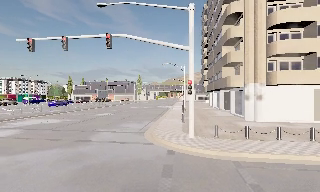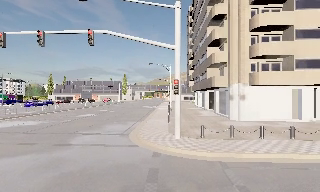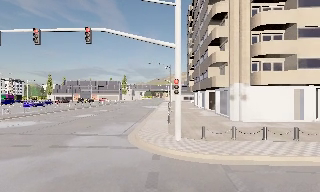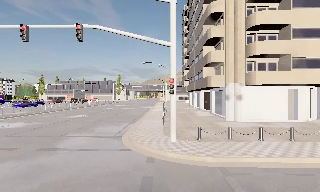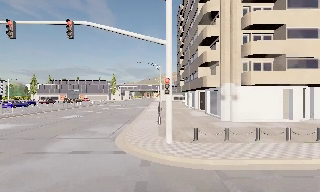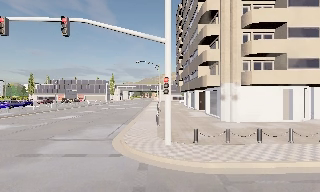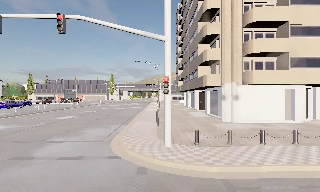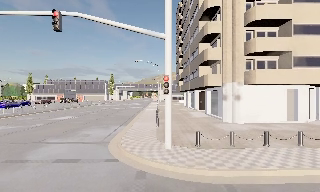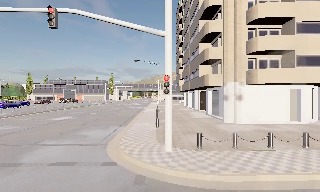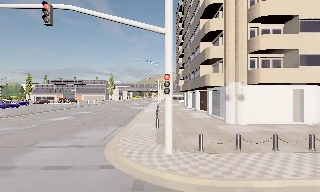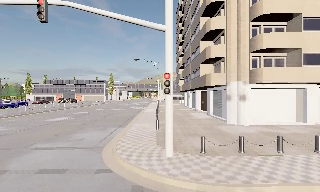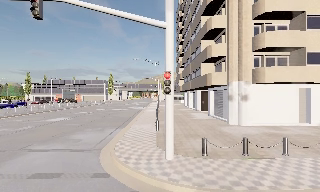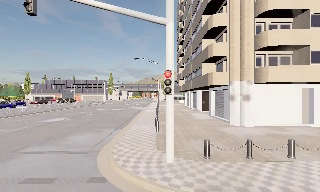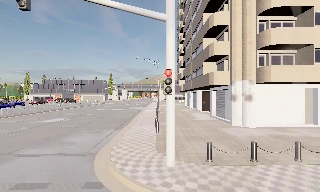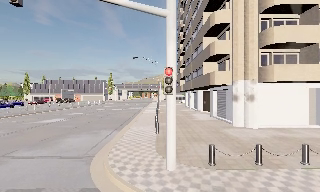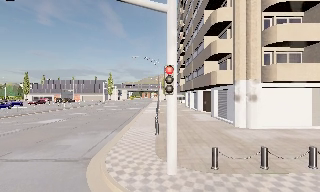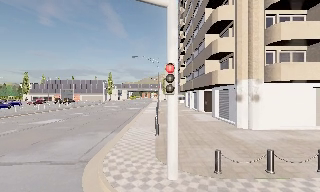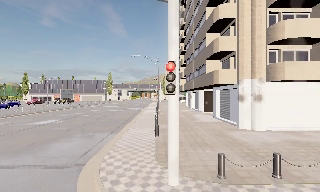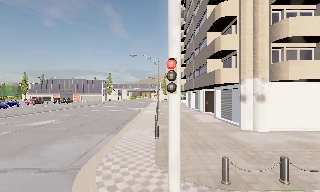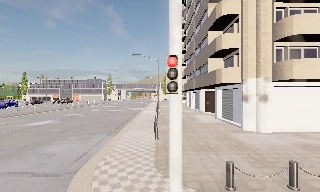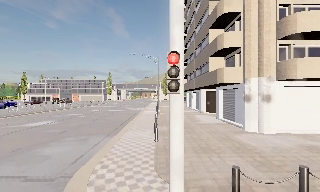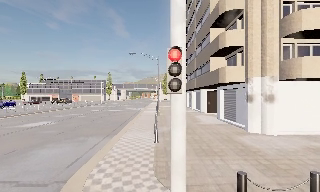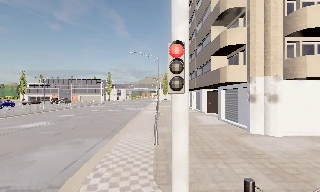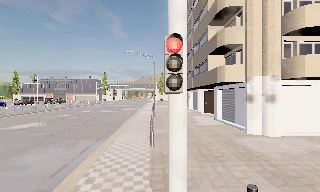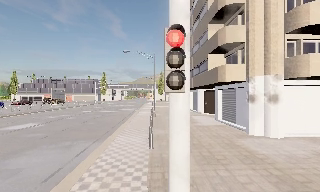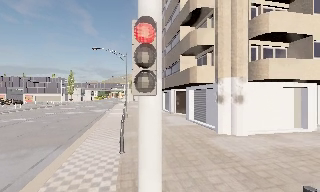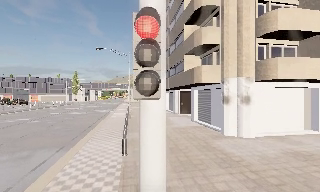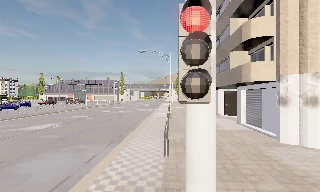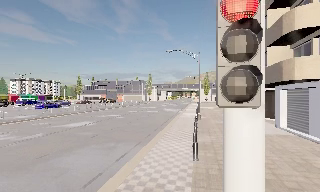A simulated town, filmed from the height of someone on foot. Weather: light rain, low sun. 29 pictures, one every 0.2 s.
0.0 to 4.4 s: The camera travels forward, about 6 m, so what stands in front looms larger.
4.4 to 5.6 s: The camera swings to its left by about 15 degrees, and the scene slides to the right. It travels forward, about 1.5 m, so what stands in front looms larger.
The film runs forward here.
